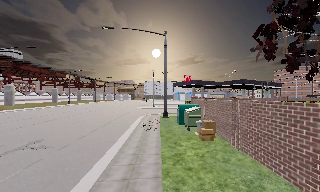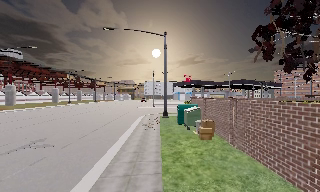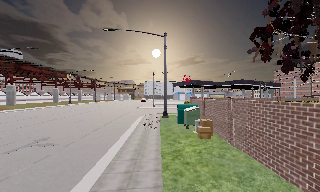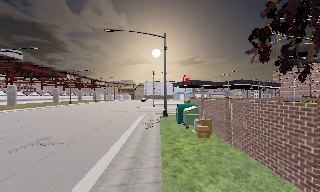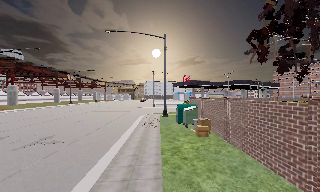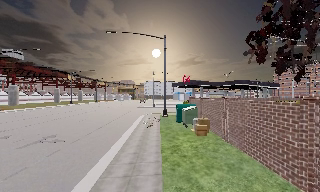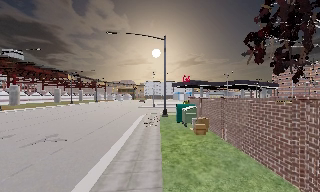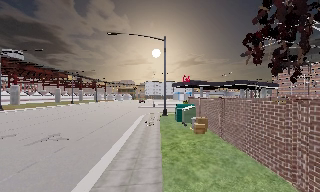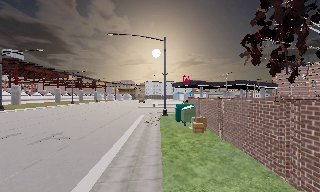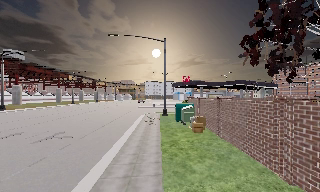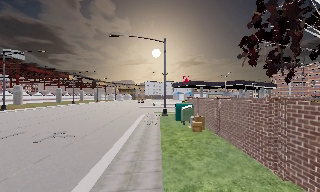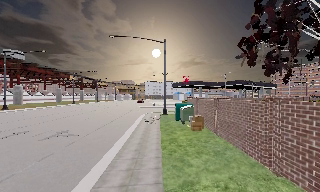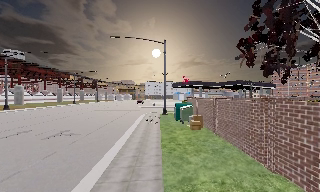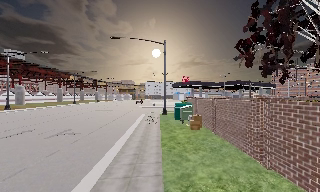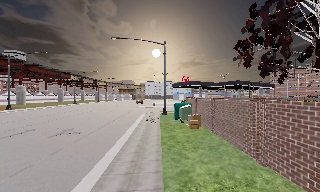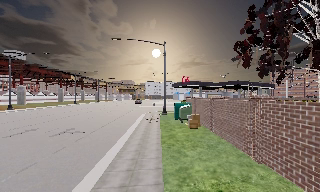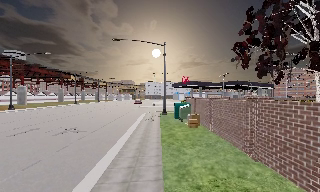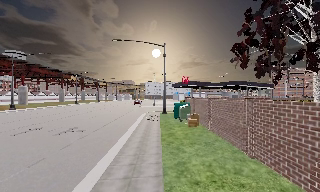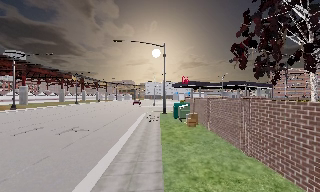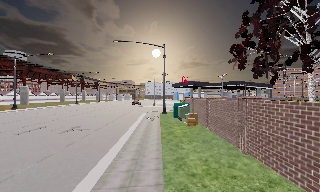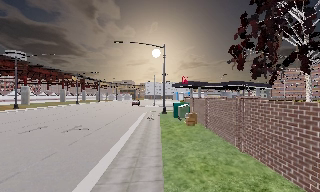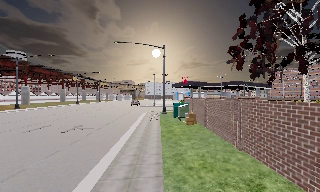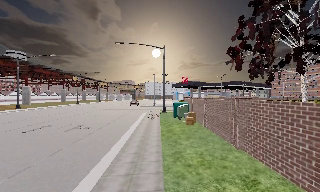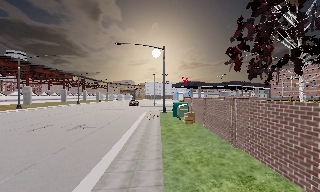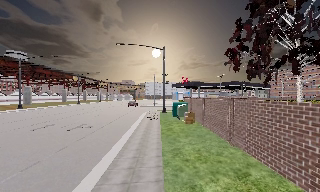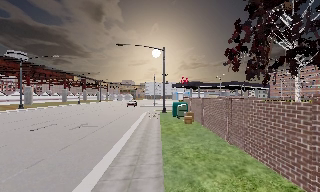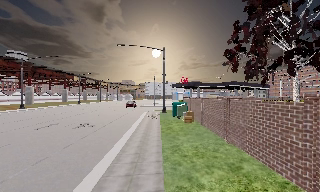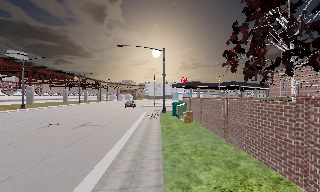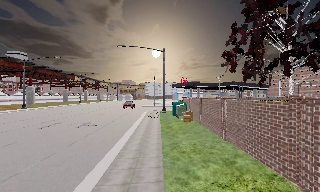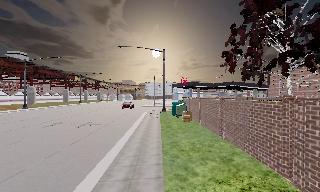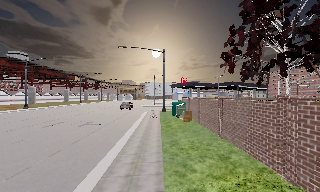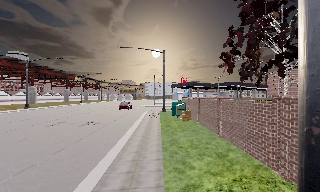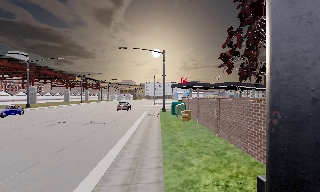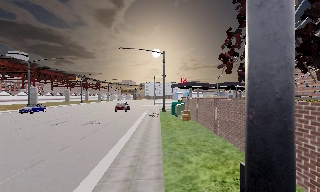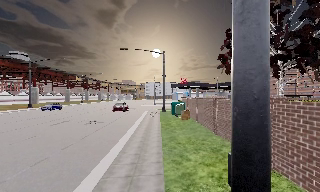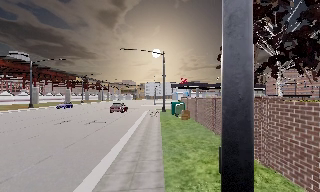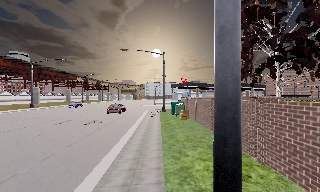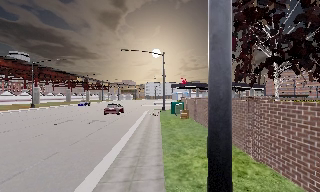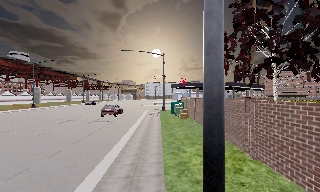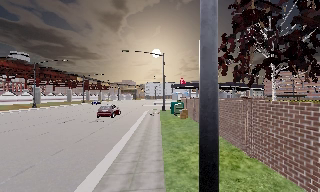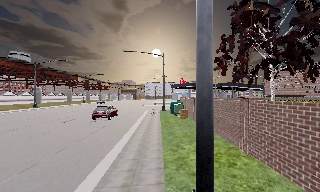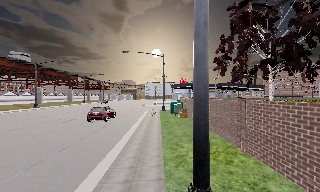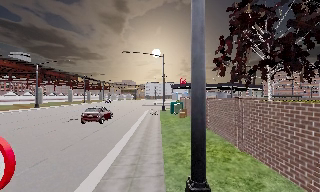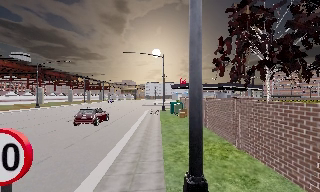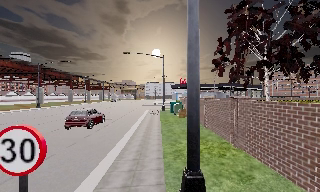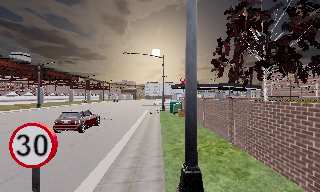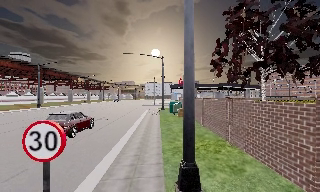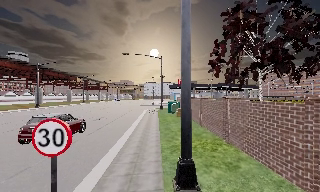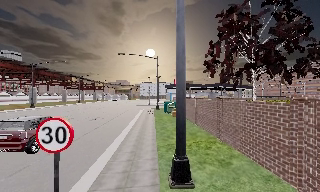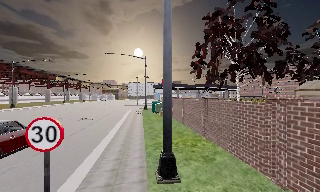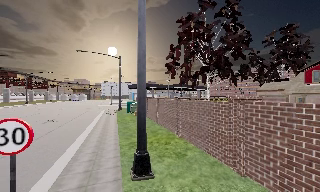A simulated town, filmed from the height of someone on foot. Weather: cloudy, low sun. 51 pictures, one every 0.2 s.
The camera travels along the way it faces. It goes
backward.
0.0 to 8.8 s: The camera travels backward, about 11 m, so what stands in front gets smaller.
8.8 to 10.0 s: The scene slides to the left, as the camera pans about 15 degrees to its right. It travels backward, about 1.5 m, so what stands in front gets smaller.
The film runs backward here.
